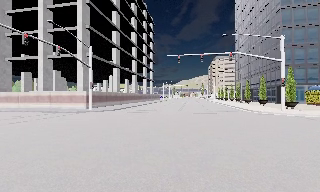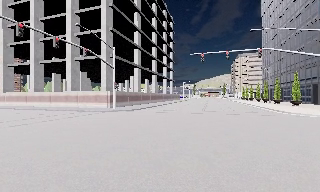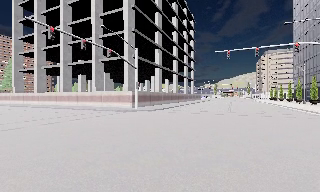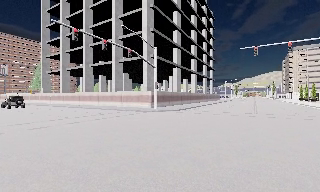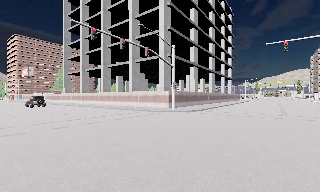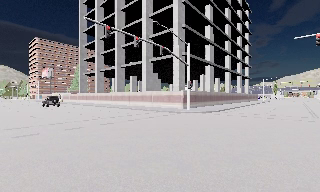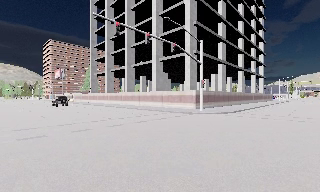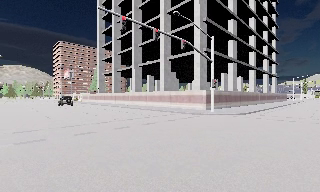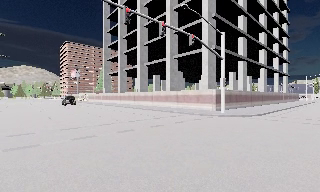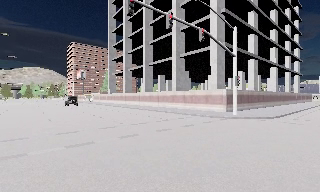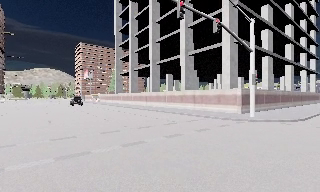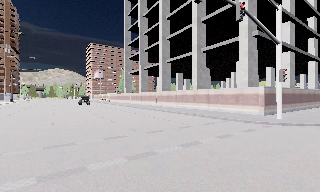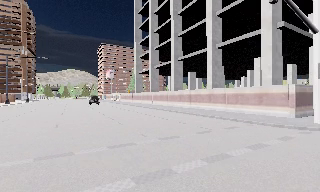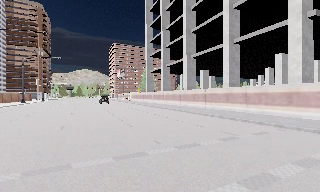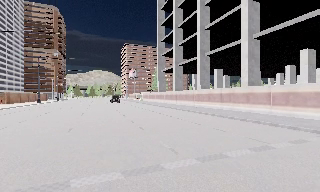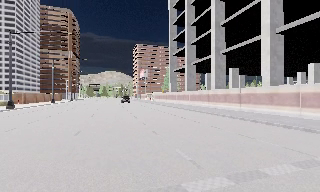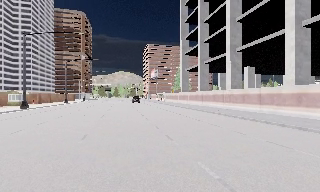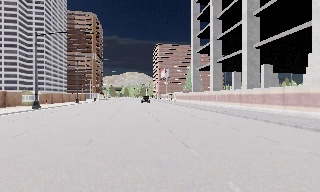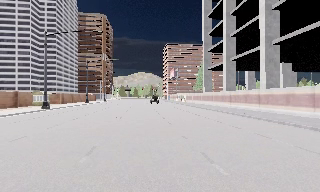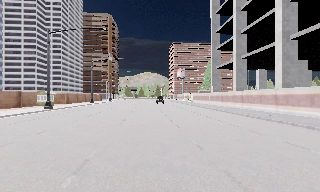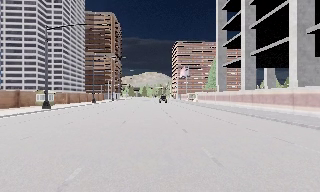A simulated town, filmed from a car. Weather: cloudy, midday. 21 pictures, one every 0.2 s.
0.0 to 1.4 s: The scene slides to the right, as the camera pans about 35 degrees to its left. It travels forward and to its left, about 4.5 m. It gains speed.
1.4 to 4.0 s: The scene slides to the right, as the camera pans about 40 degrees to its left. It travels forward, about 14 m.
The film runs forward here.
